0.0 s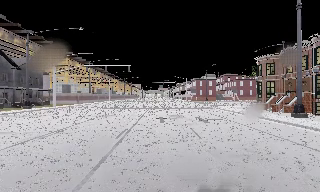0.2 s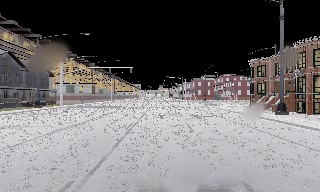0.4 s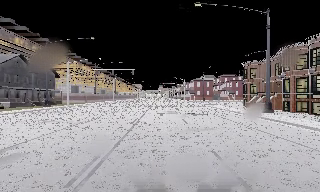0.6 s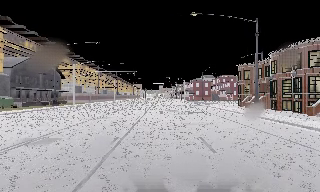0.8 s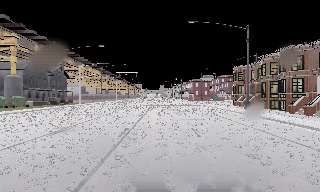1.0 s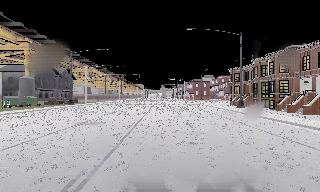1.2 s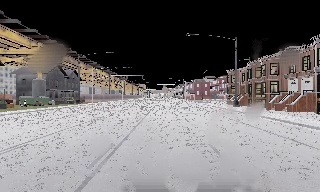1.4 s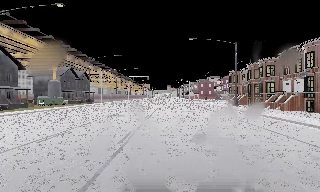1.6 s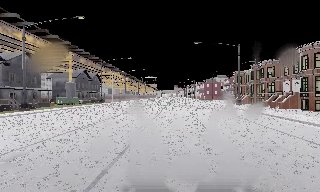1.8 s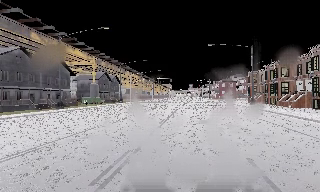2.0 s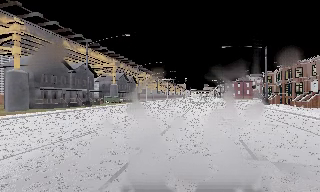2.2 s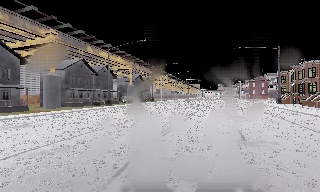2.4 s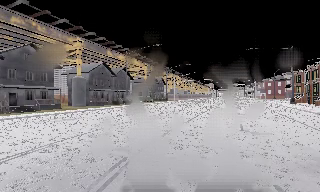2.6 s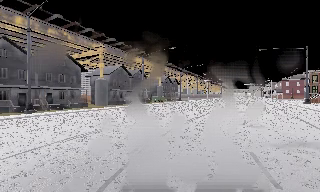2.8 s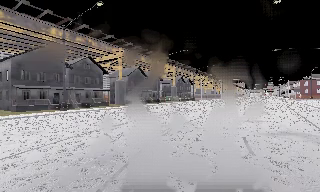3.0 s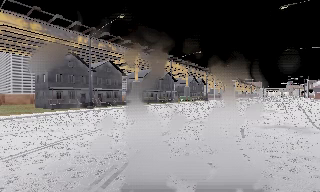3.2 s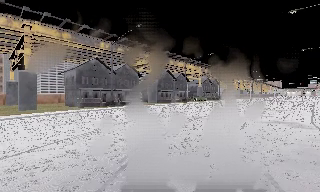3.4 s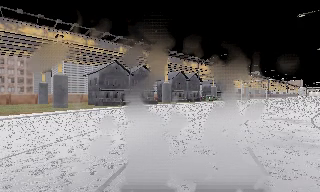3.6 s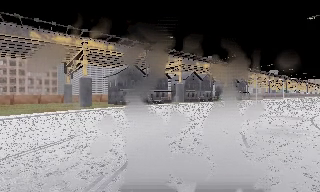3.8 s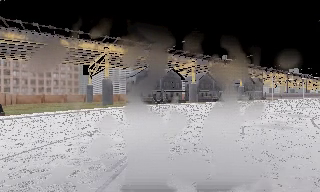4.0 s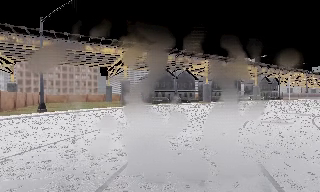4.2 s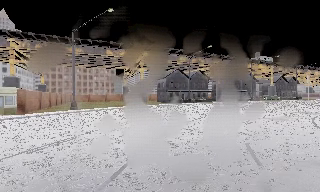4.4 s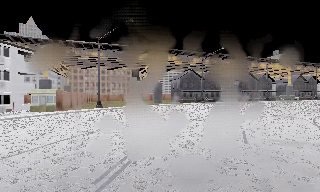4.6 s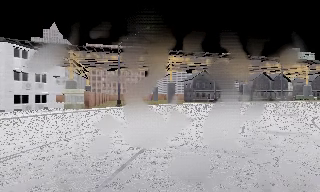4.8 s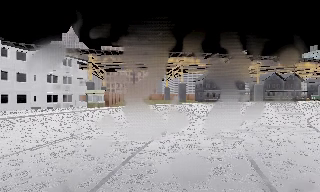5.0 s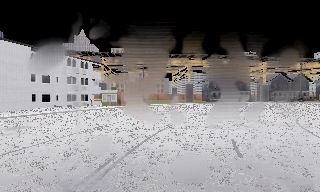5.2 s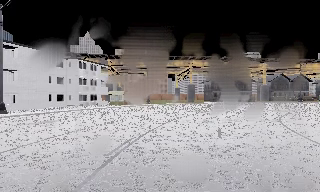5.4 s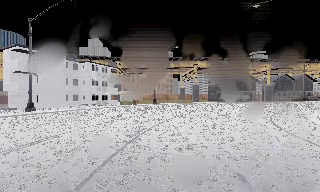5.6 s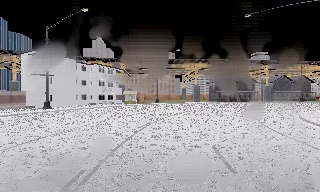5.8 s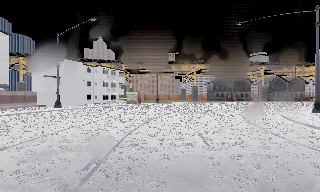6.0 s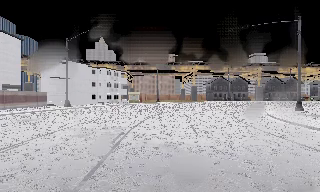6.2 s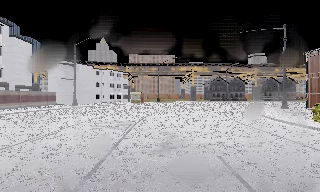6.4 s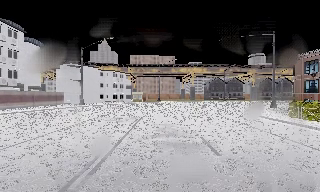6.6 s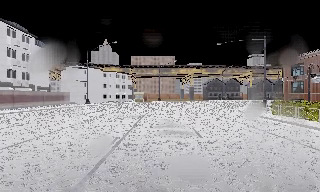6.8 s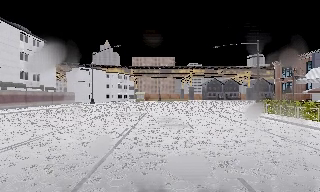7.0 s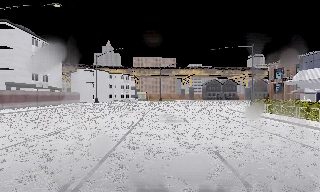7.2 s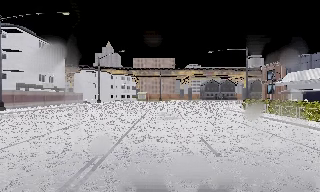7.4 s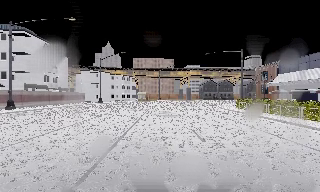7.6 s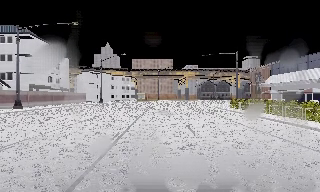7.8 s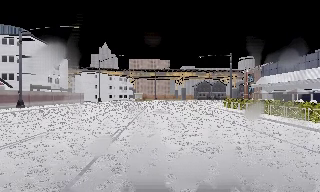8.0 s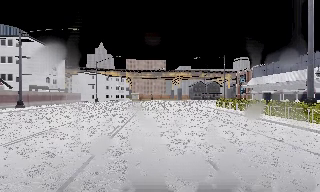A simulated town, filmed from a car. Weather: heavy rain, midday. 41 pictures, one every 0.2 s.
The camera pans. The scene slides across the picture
to the right.
The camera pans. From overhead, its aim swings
counterclockwise.
0.0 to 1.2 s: The camera travels backward, about 12 m, so what stands in front gets smaller.
1.2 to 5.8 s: The camera pans to its left, which is counterclockwise from overhead, by about 85 degrees. It travels backward, about 50 m.
5.8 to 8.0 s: The camera travels backward, about 18 m, so what stands in front gets smaller. It loses speed.
The film runs backward here.
